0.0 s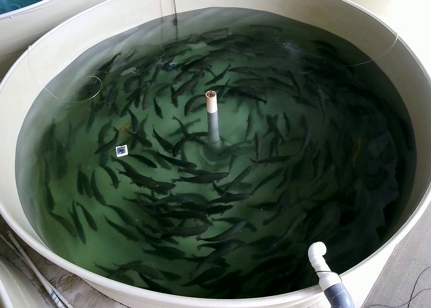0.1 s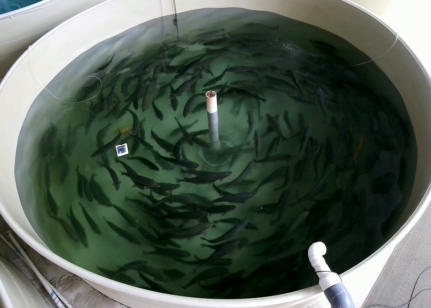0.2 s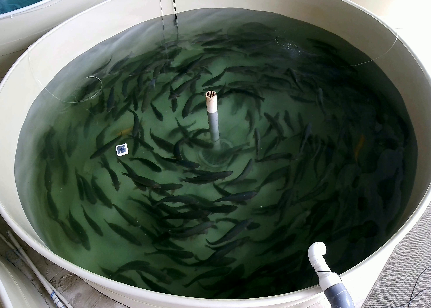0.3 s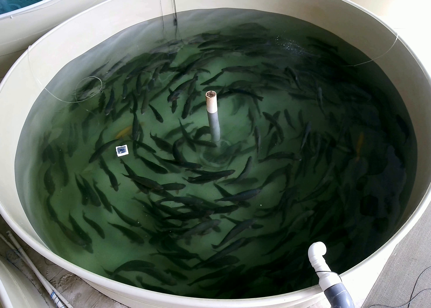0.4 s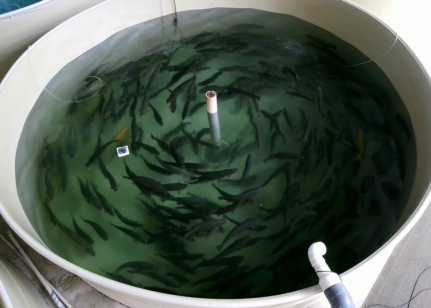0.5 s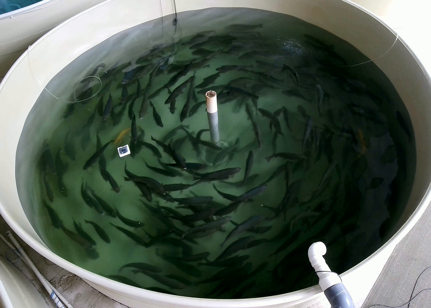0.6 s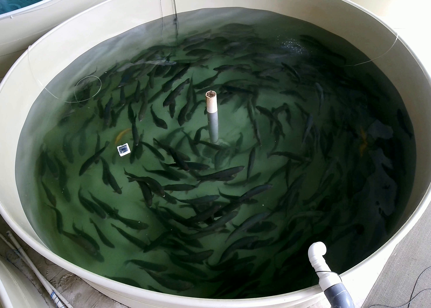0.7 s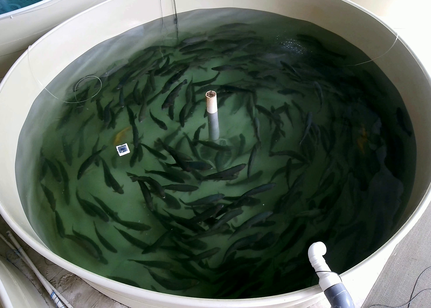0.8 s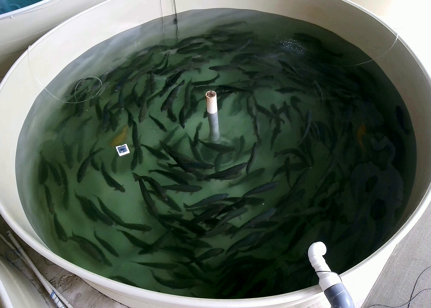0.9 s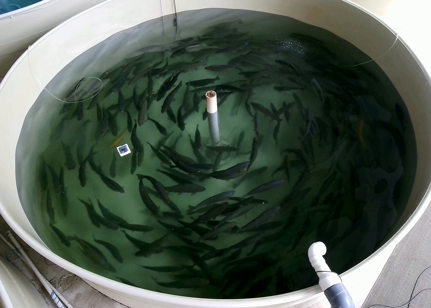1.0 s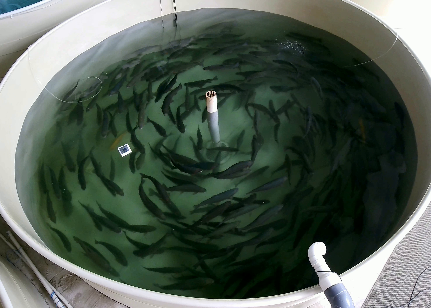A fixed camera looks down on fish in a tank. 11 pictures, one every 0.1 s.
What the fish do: Normal cruising.
